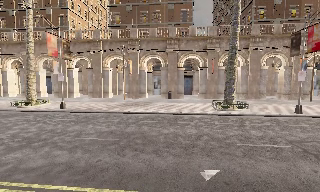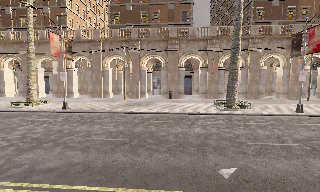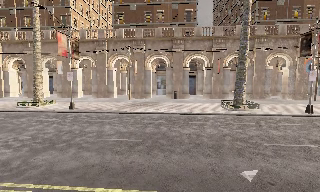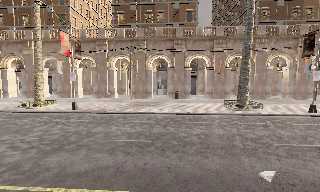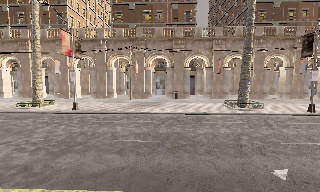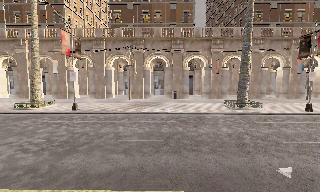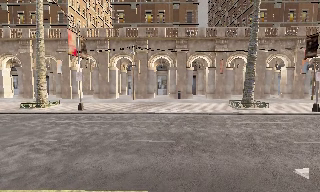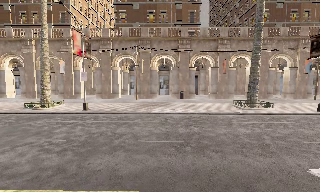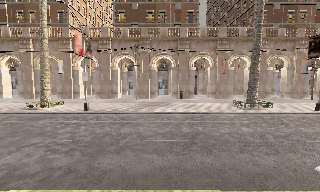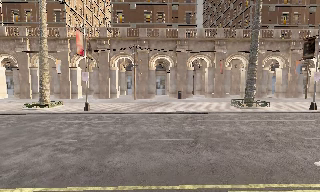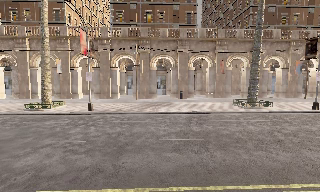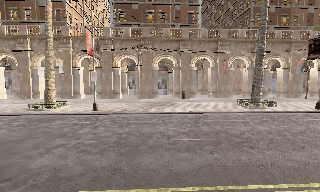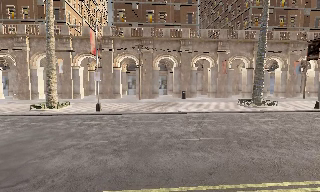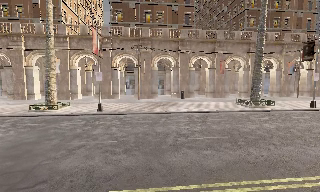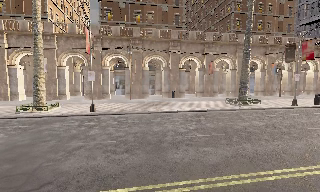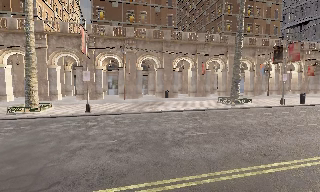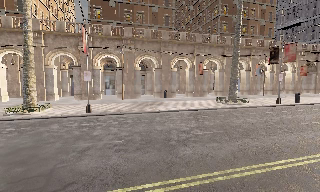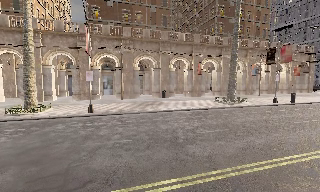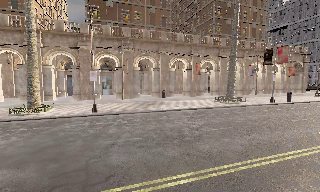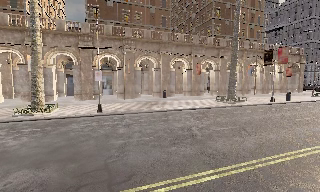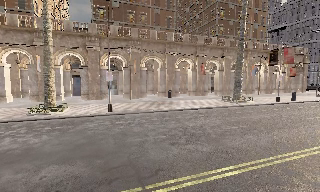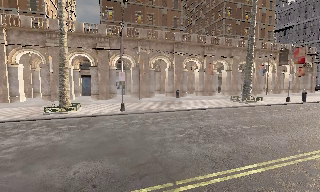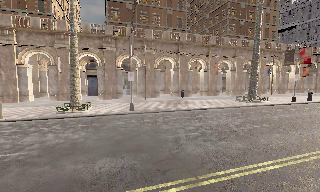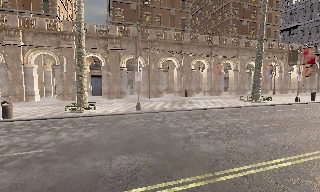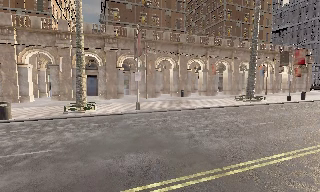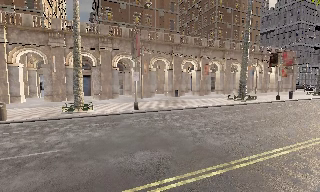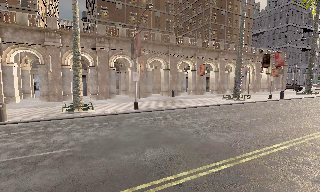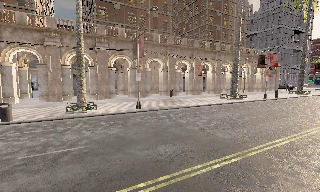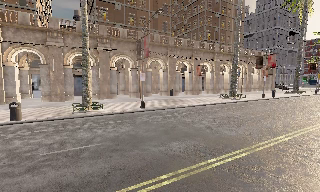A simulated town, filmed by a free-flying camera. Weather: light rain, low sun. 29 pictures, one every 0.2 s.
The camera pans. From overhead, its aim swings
clockwise.
0.0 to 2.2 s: The camera travels to its left, about 6 m, so close, fixed things drift to the right.
2.2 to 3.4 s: The camera pans to its right, which is clockwise from overhead, by about 15 degrees. It travels to its left, about 3.5 m.
3.4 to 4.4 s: The camera travels to its left, about 3.5 m, so close, fixed things drift to the right.
4.4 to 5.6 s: The camera pans to its right, which is clockwise from overhead, by about 10 degrees. It travels to its left and backward, about 4 m.
The film runs backward here.
